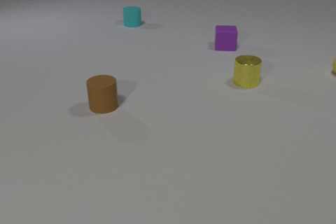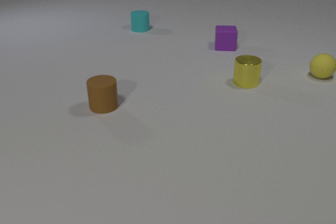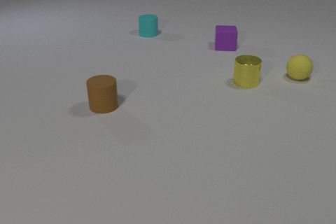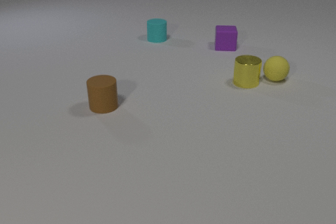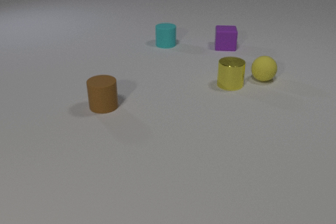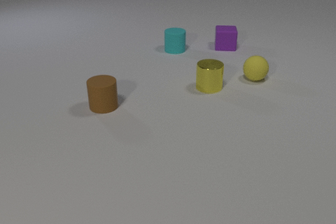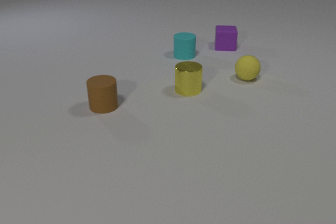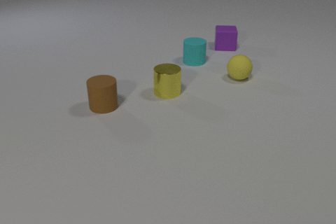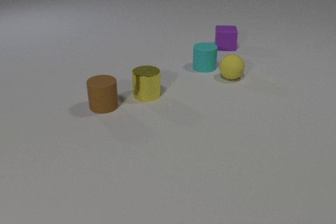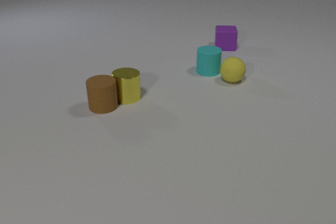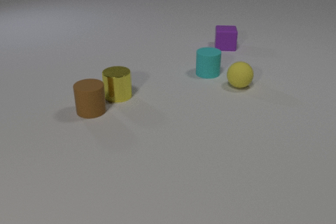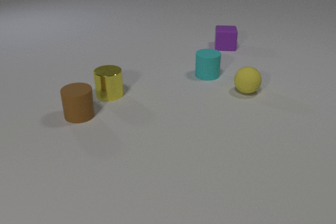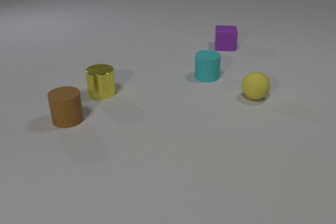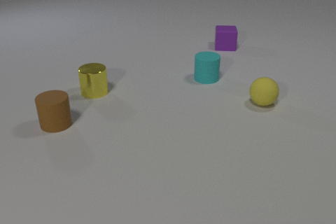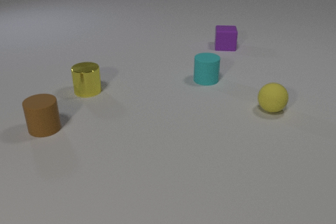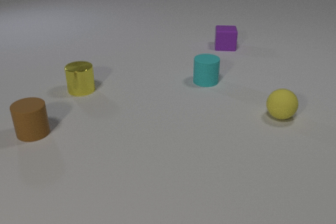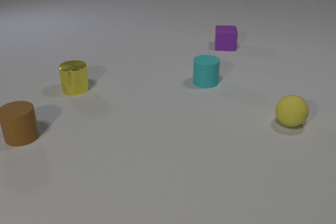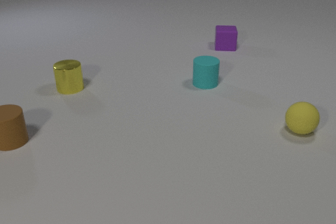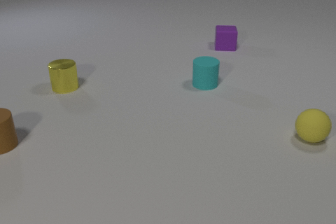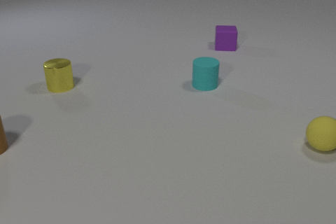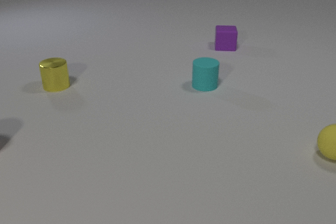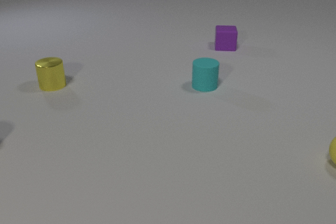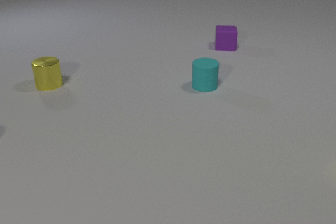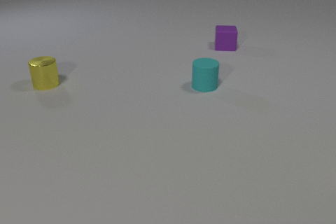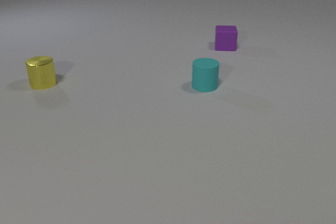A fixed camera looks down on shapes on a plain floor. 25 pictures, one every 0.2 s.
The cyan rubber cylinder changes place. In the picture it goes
toward the camera.
The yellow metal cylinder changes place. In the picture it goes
to the left.
0.0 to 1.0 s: The yellow rubber sphere rolls to the left and toward the camera. The yellow metal cylinder slides to the left and toward the camera. The cyan rubber cylinder slides toward the camera and to the right. The yellow rubber sphere and the yellow metal cylinder collide.
1.0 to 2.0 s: The yellow rubber sphere rolls toward the camera and to the left. The yellow metal cylinder slides to the left. The brown rubber cylinder slides to the left and toward the camera. The cyan rubber cylinder slides toward the camera and to the right. The yellow rubber sphere and the cyan rubber cylinder collide. The yellow metal cylinder and the brown rubber cylinder collide.
2.0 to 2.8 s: The yellow rubber sphere rolls toward the camera and to the right. The yellow metal cylinder slides to the left and away from the camera. The brown rubber cylinder slides to the left and toward the camera. The cyan rubber cylinder slides toward the camera.
2.8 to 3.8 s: The yellow rubber sphere rolls toward the camera and to the right. The yellow metal cylinder slides to the left and away from the camera. The brown rubber cylinder slides to the left. The cyan rubber cylinder slides toward the camera.
3.8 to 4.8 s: The yellow rubber sphere rolls to the right and toward the camera, leaves at the right edge. The yellow metal cylinder slides to the left and away from the camera. The brown rubber cylinder slides to the left, leaves at the left edge.
What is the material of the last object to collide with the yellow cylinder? rubber.
What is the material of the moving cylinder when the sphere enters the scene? rubber.
What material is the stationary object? rubber.
